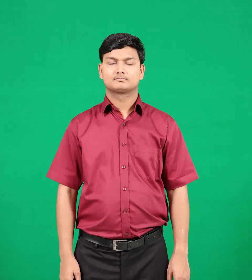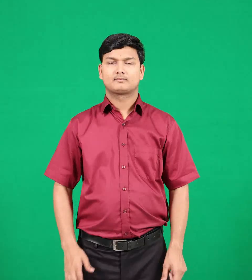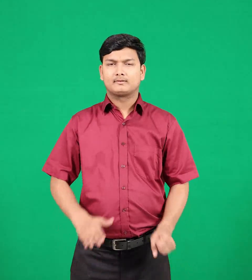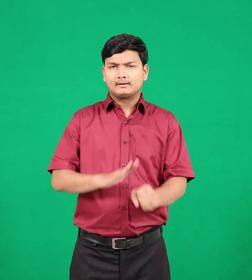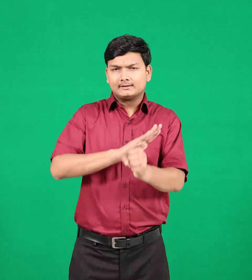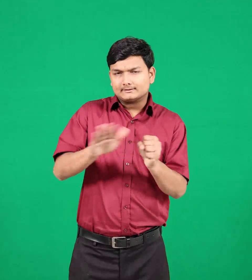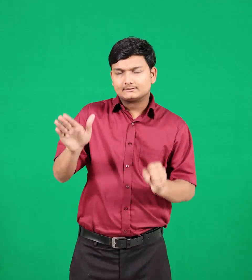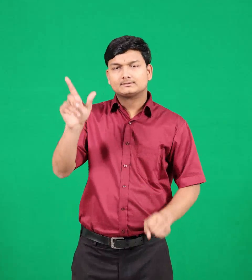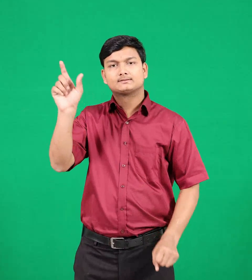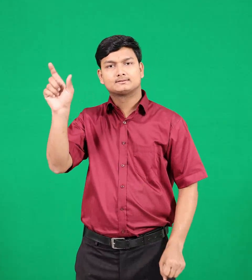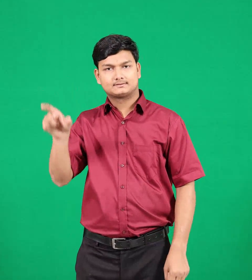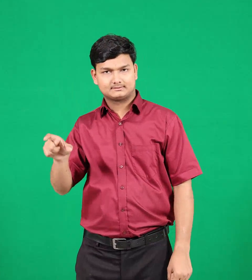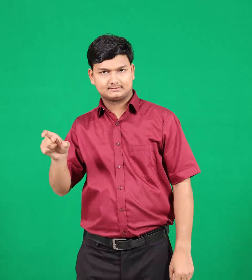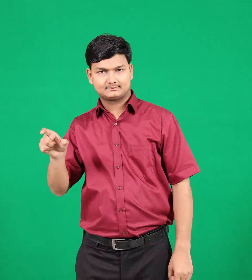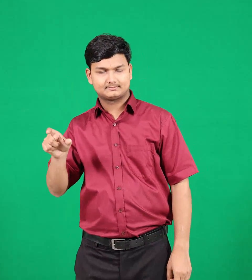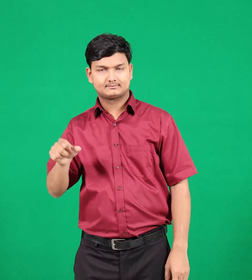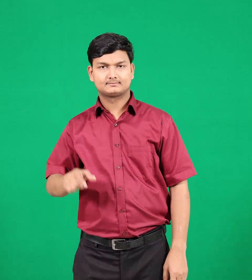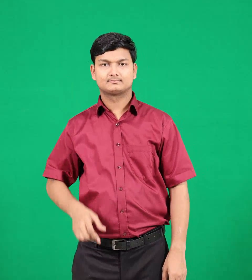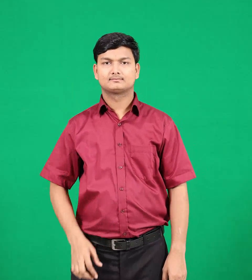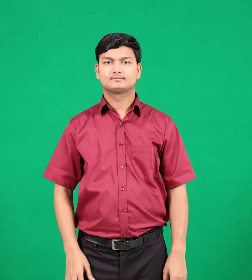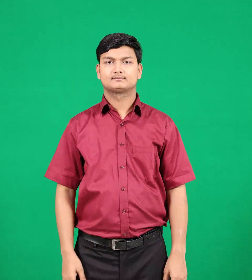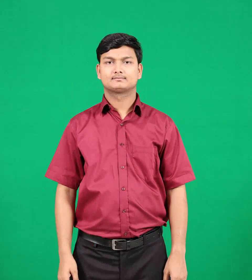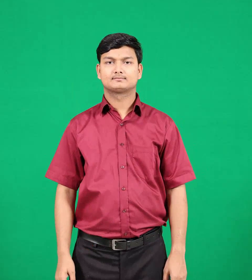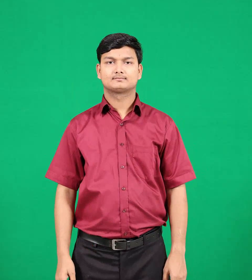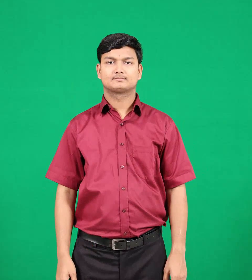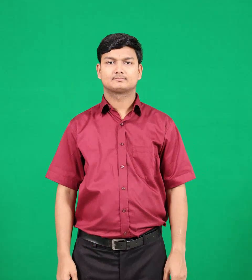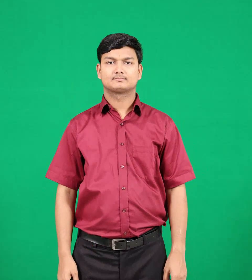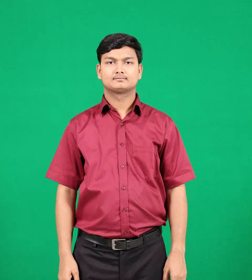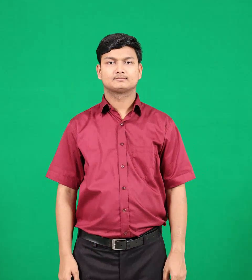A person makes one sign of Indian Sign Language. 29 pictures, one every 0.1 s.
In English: killer
